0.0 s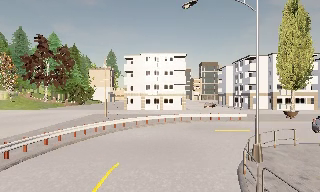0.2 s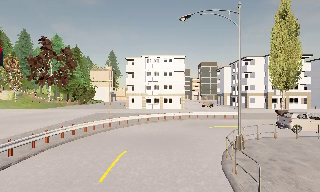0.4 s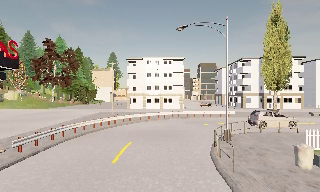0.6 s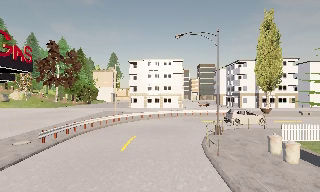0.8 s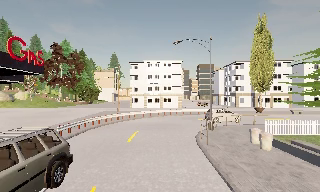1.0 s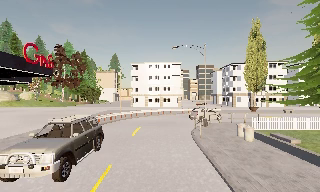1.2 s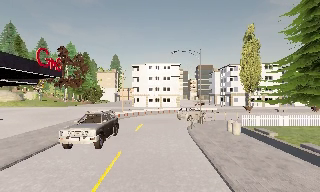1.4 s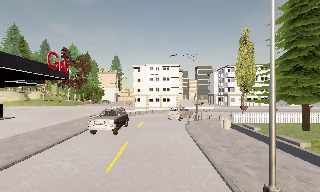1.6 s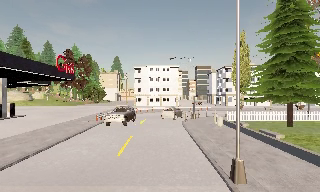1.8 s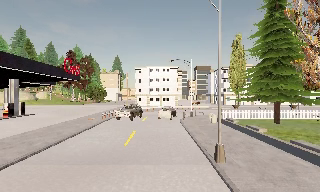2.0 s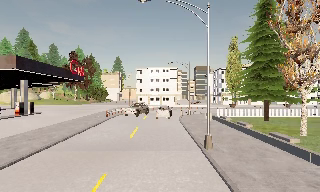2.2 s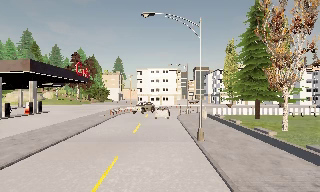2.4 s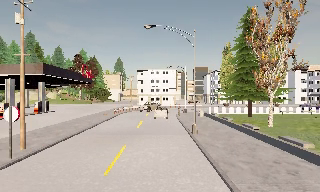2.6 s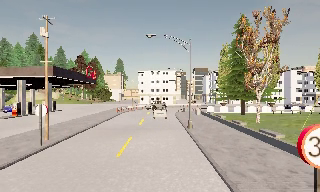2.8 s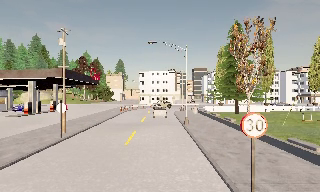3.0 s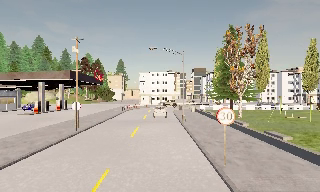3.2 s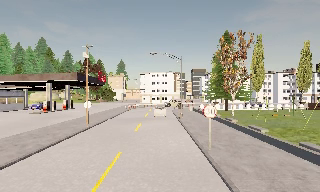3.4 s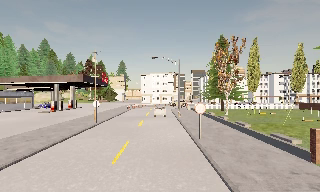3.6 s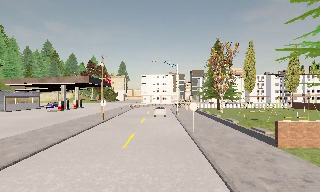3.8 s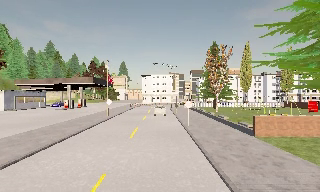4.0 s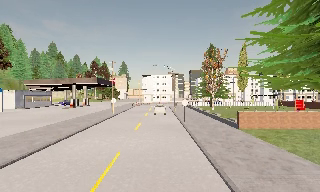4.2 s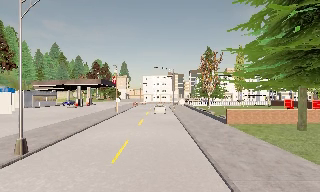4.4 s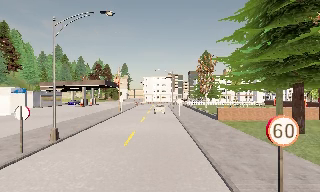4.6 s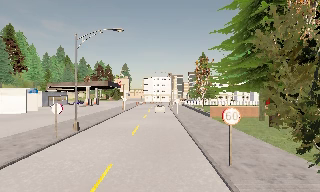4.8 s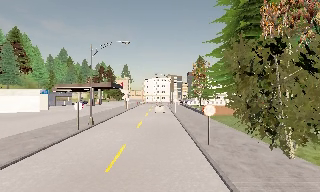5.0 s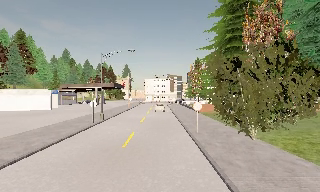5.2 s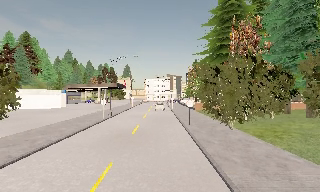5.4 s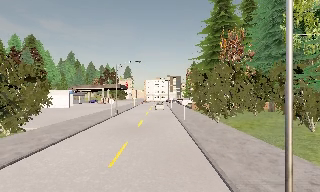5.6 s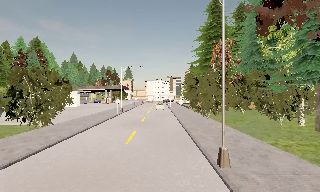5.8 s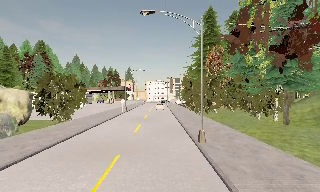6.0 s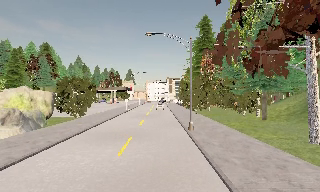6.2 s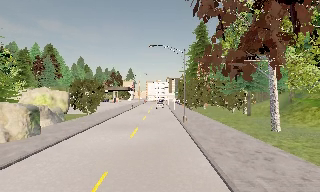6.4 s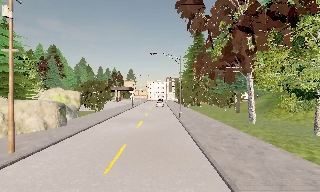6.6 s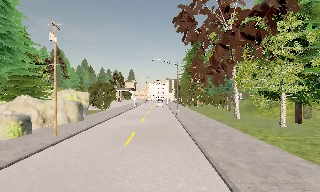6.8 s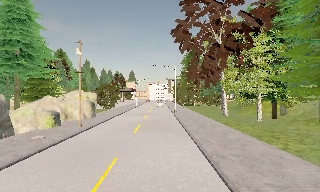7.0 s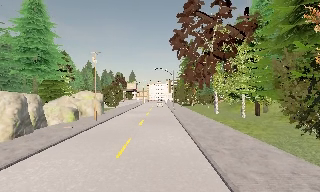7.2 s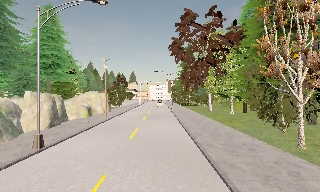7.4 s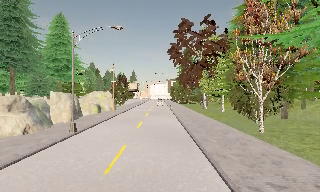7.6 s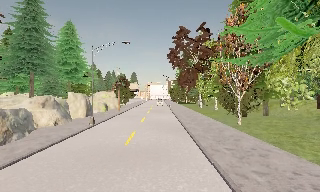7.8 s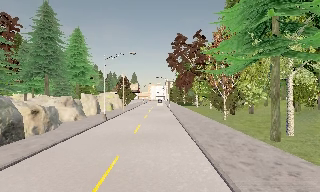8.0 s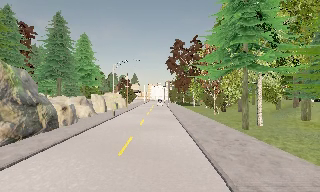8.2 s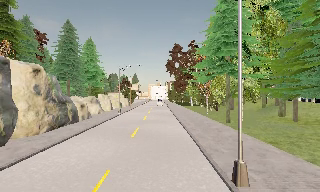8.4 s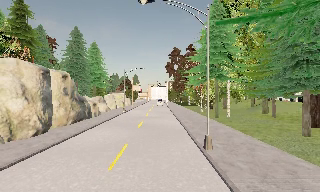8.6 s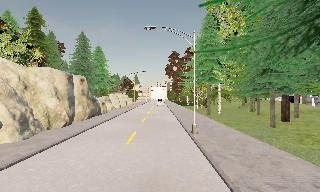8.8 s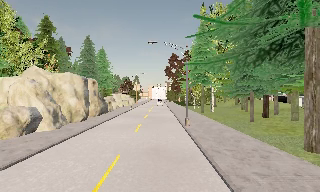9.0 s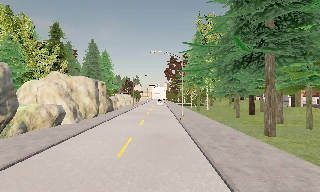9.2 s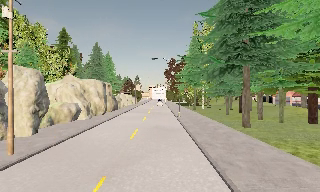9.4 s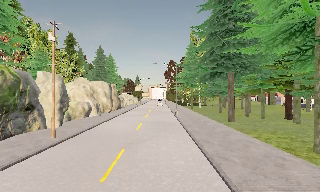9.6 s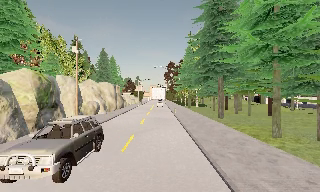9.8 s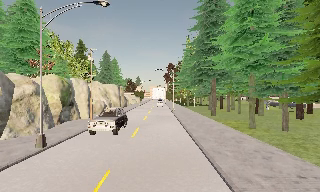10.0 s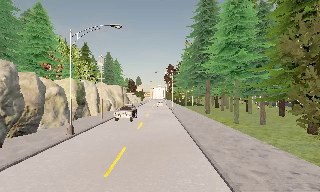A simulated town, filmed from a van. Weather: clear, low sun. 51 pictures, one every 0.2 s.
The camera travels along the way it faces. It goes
backward.
0.0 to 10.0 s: The camera travels backward, about 125 m, so what stands in front gets smaller. It gains speed.
The film runs backward here.
